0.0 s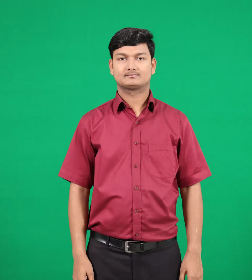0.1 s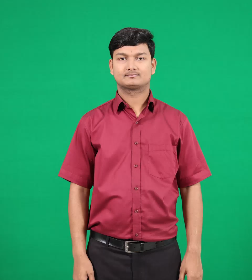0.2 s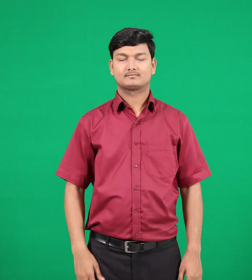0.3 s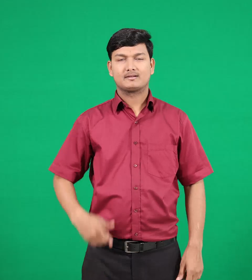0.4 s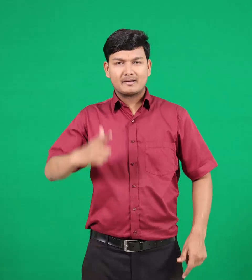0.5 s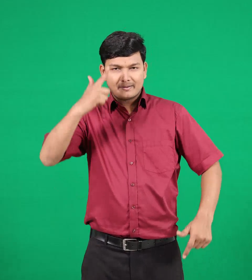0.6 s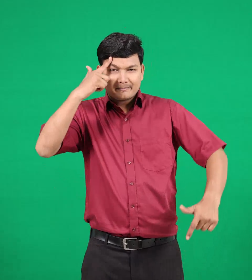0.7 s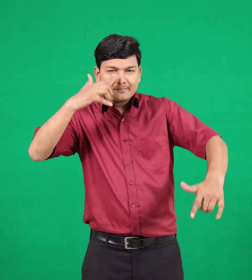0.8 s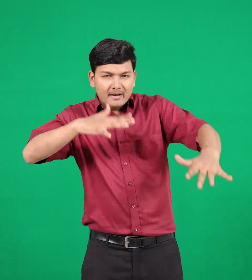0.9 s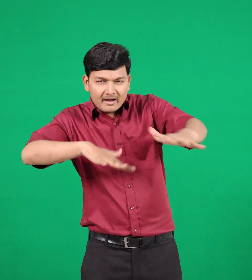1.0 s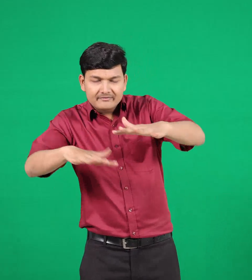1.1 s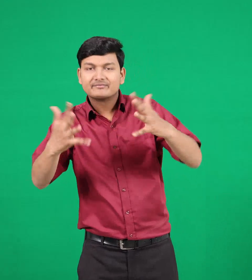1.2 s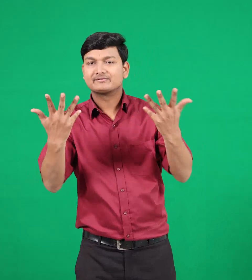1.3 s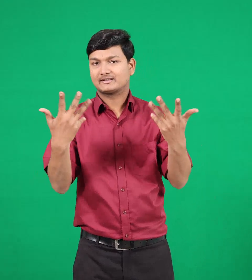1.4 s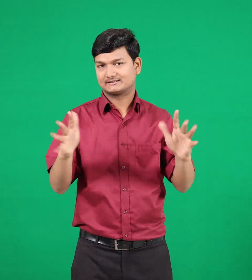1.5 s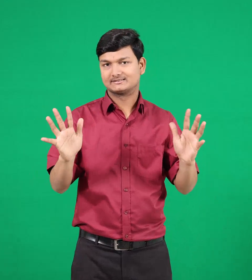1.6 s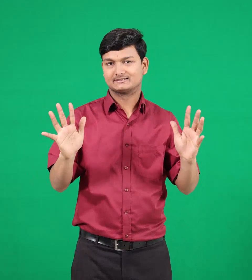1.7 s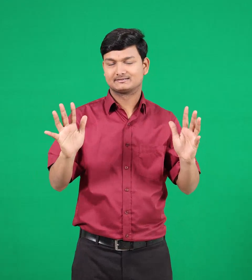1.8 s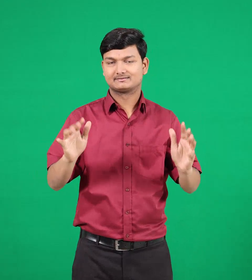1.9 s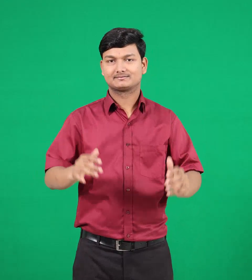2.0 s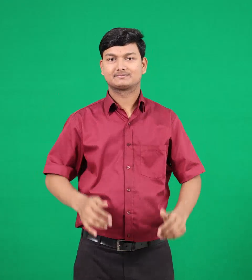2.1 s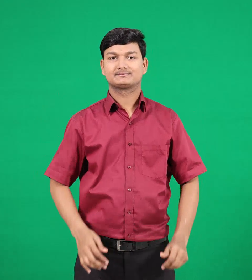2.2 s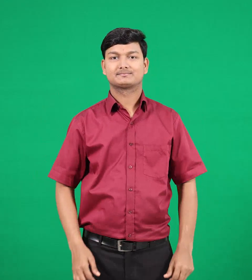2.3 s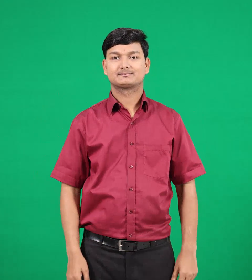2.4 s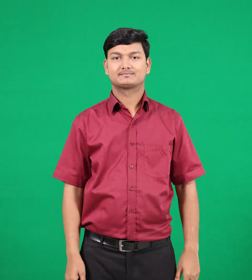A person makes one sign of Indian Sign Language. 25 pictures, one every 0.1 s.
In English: planned
